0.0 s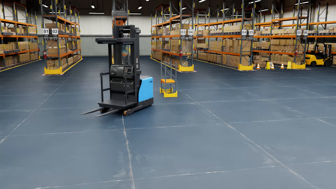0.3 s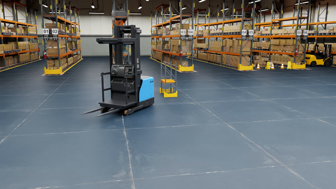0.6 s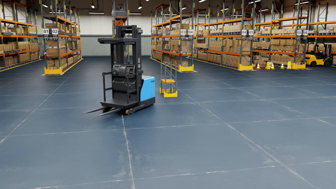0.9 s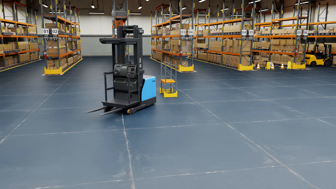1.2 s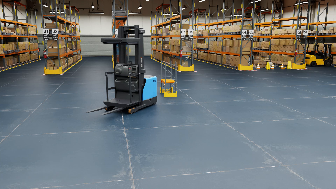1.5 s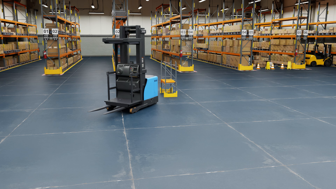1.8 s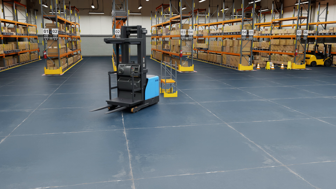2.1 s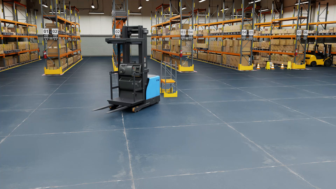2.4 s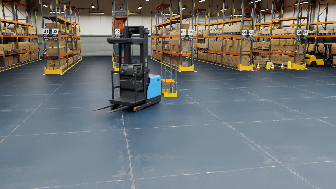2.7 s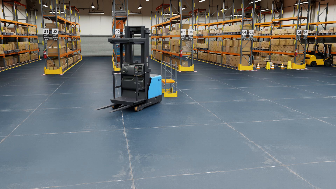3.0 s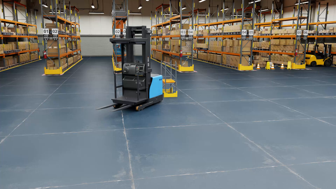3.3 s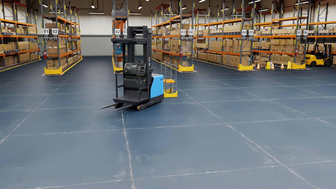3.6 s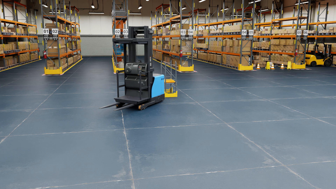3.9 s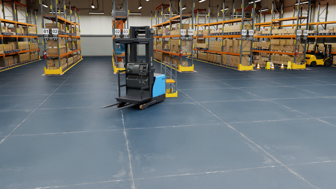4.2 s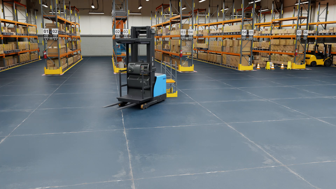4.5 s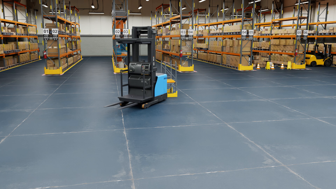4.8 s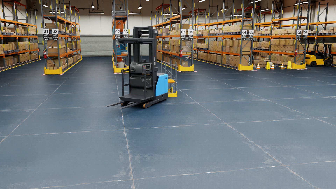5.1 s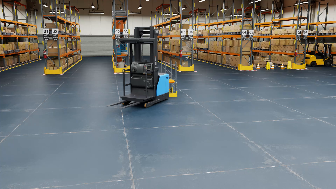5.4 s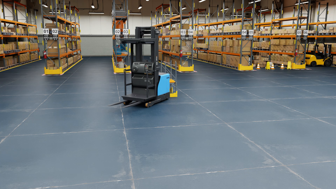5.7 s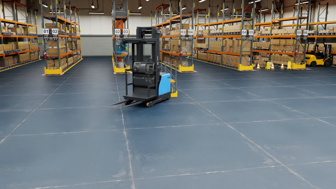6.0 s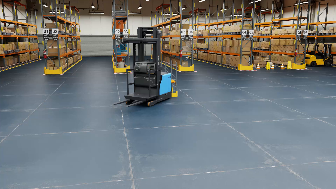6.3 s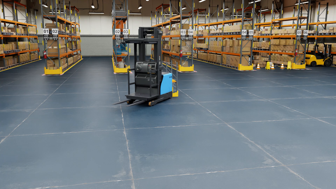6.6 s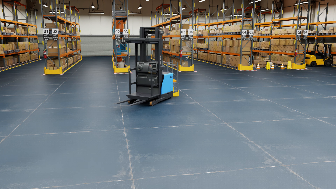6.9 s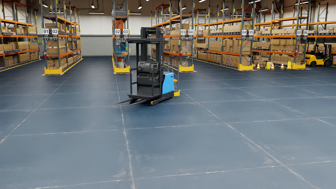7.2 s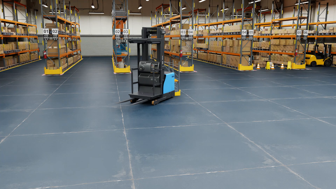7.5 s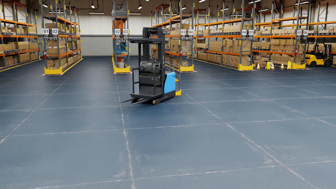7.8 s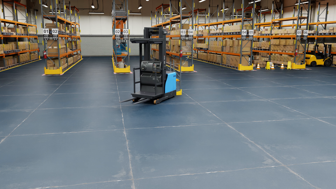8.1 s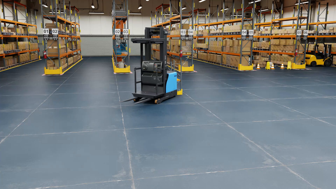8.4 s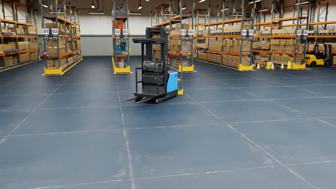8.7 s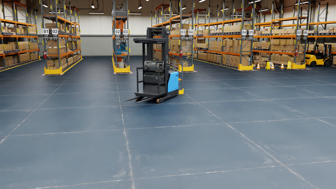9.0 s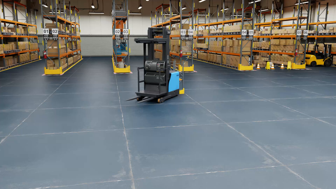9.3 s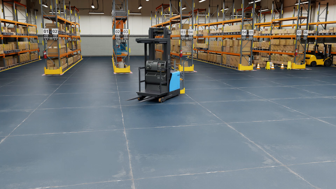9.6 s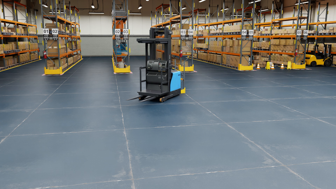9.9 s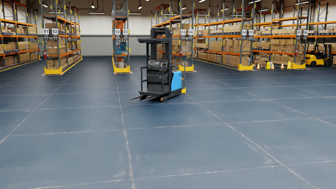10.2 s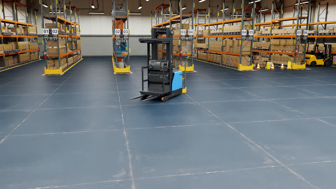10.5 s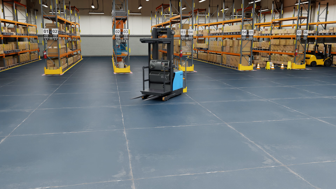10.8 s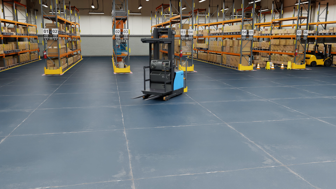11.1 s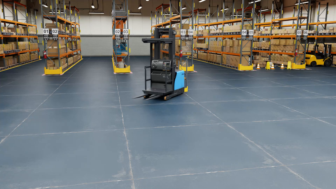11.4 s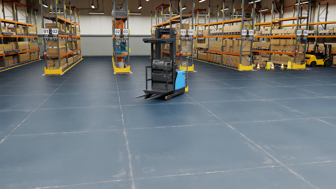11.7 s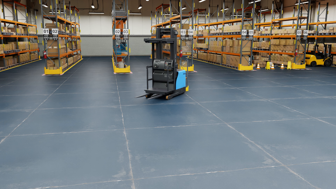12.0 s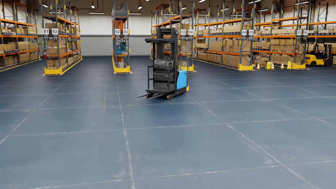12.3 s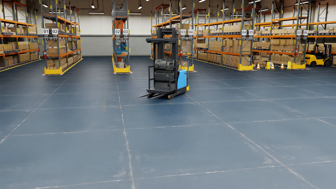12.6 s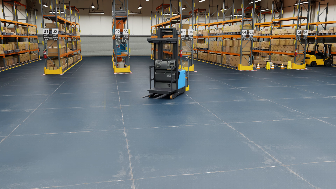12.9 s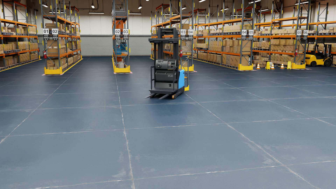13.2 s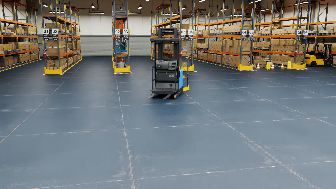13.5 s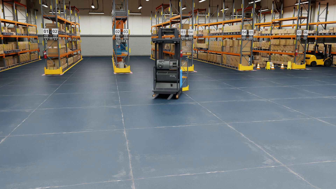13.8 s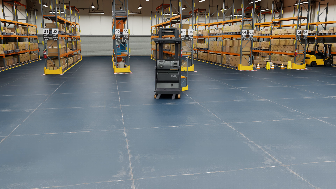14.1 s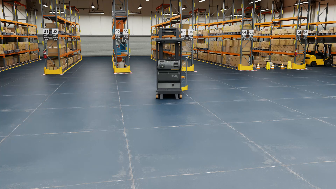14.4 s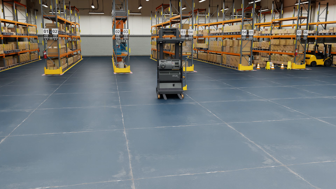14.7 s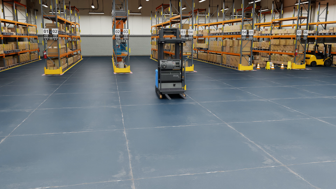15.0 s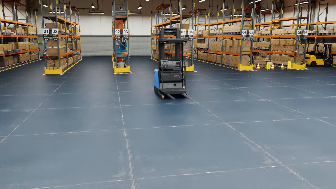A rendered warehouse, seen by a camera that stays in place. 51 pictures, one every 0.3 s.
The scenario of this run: A forklift runs into an object in its way.
